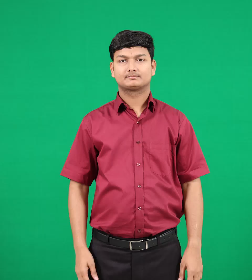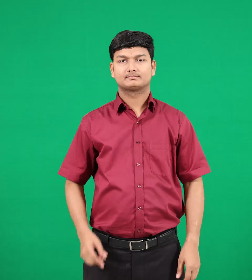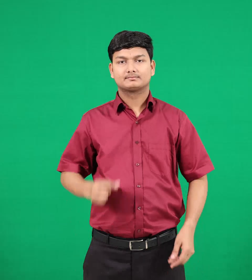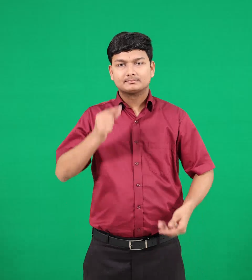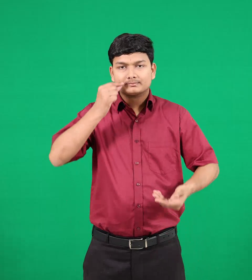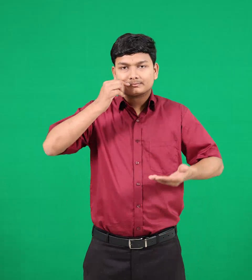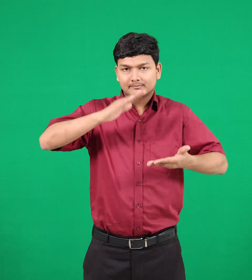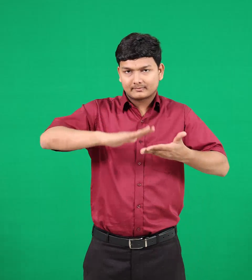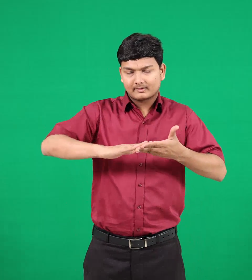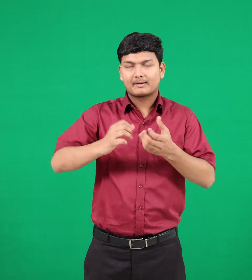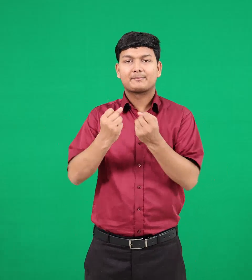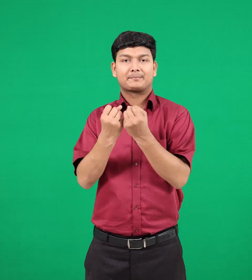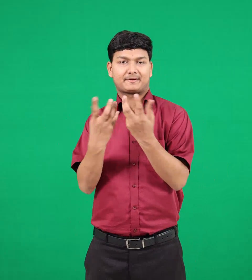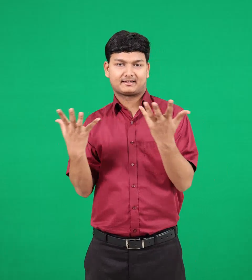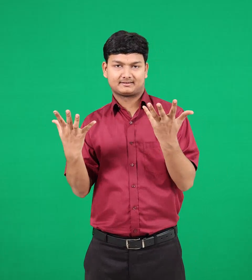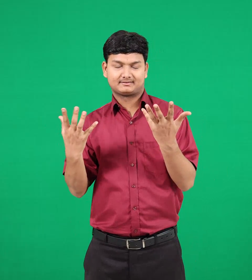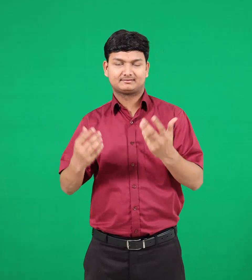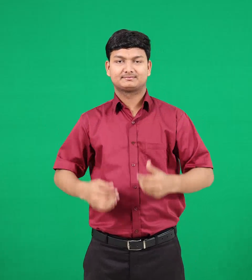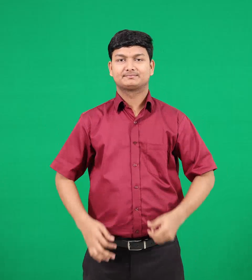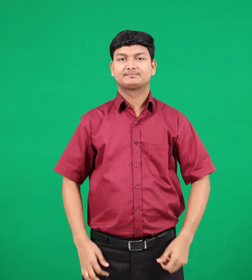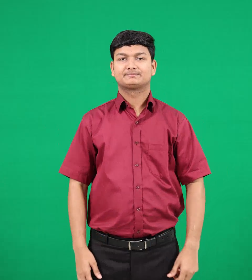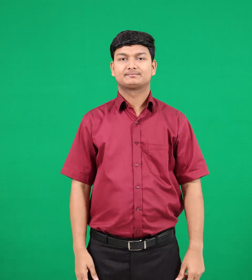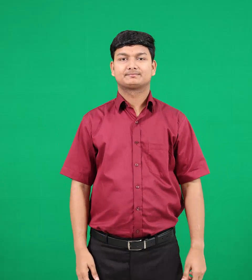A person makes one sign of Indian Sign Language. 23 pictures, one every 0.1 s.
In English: husbands
